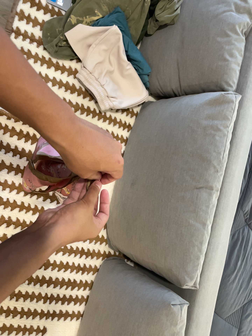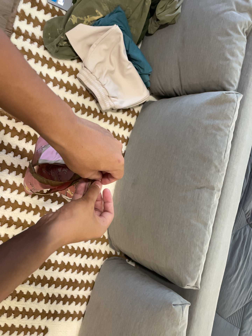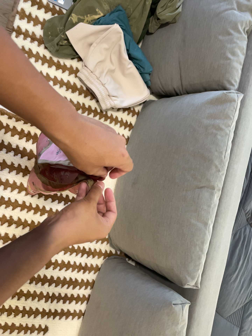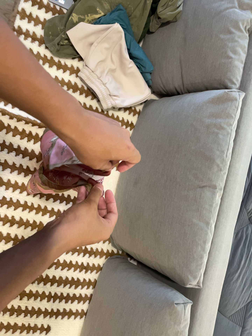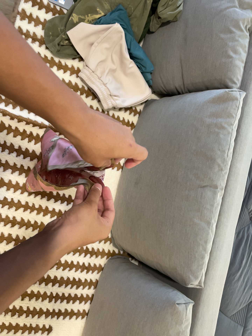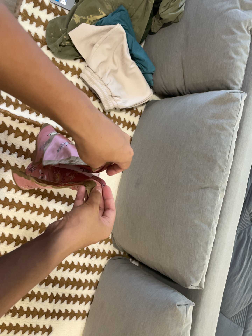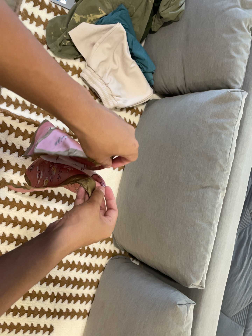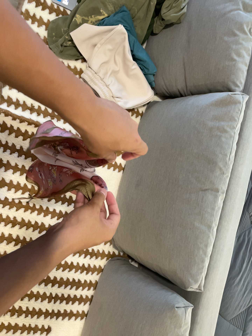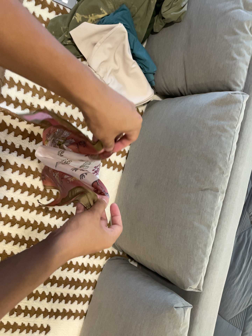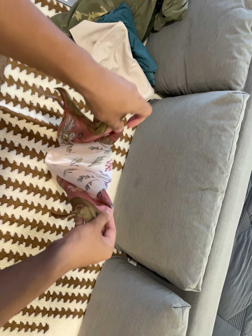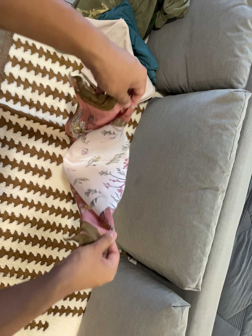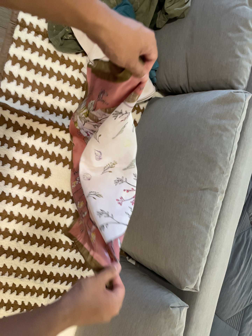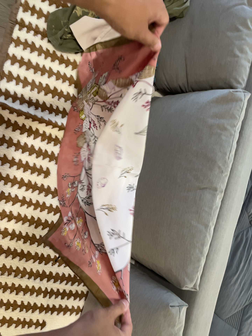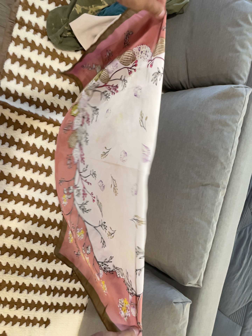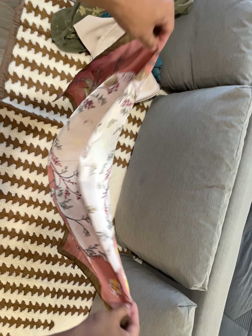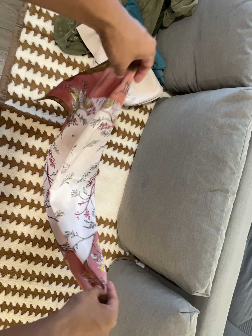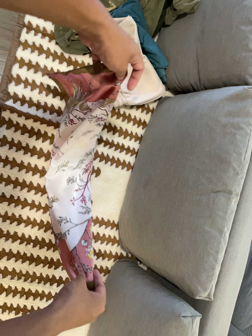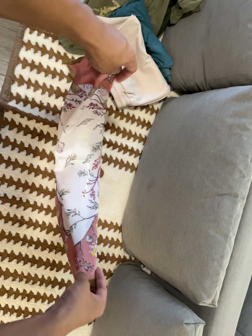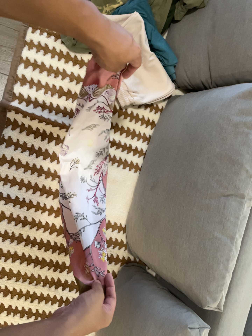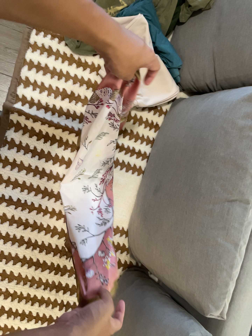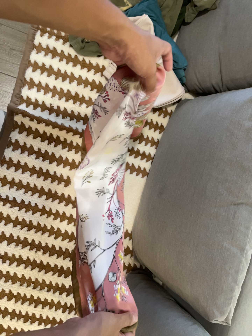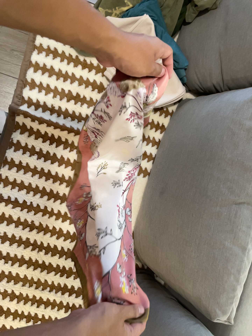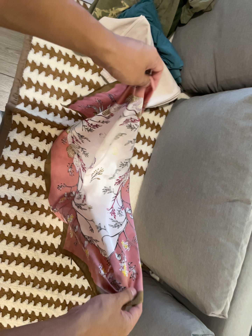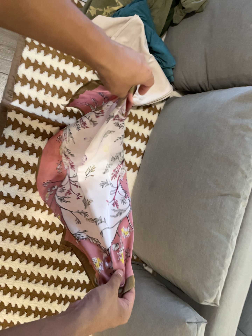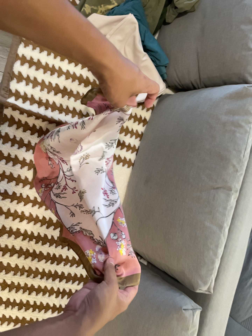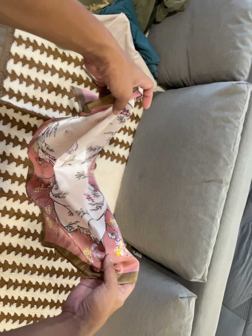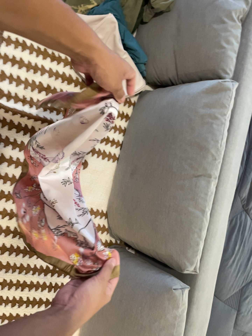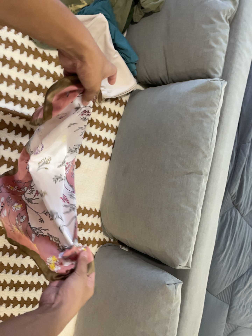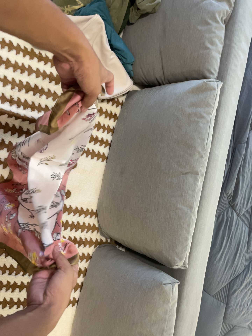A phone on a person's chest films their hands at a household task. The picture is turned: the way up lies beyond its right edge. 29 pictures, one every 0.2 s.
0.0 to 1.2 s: The camera keeps its place and its aim.
1.2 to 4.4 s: The camera travels forward and to its right, about 10 cm, so what stands in front looms larger.
4.4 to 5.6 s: The camera pans to its right by about 15 degrees. It travels backward and to its left, about 12 cm, so what stands in front gets smaller.
The film runs backward here.
